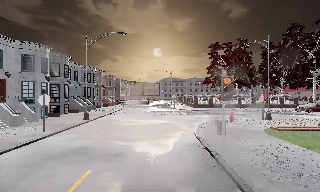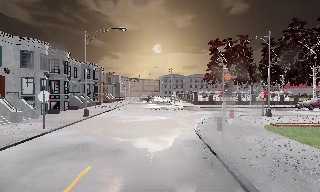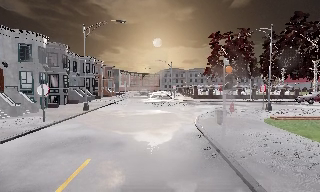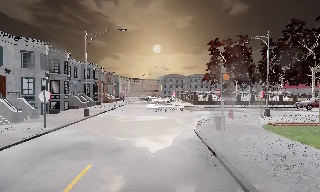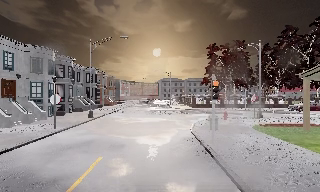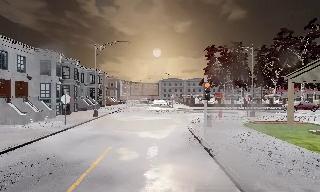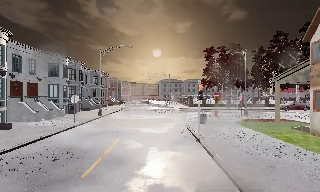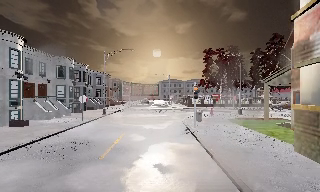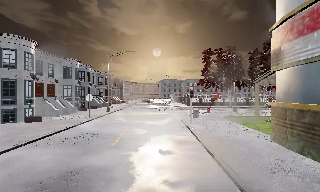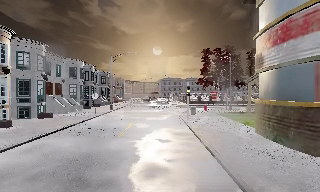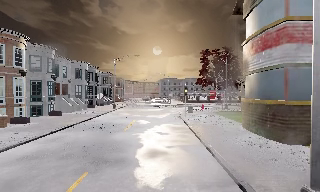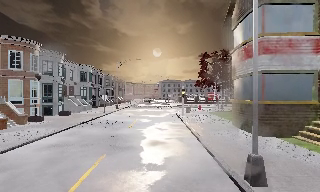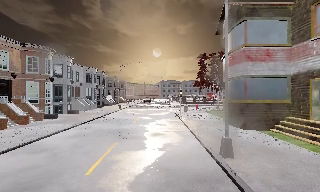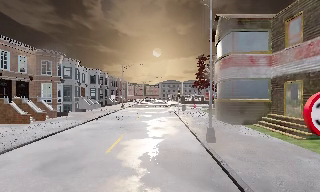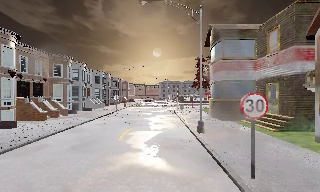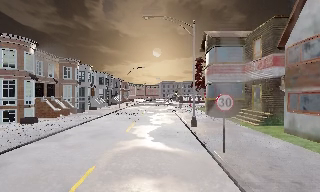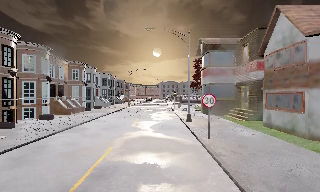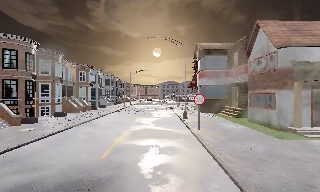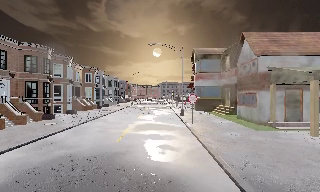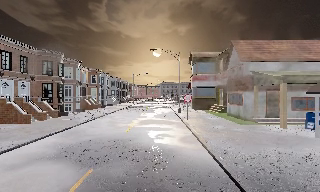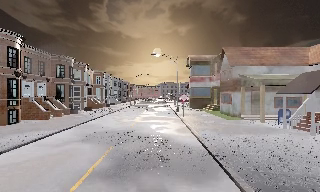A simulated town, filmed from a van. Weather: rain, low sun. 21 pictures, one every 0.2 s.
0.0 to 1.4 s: The camera travels backward, about 5 m, so what stands in front gets smaller. It gains speed.
1.4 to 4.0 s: The camera travels backward, about 25 m, so what stands in front gets smaller.
The film runs backward here.
